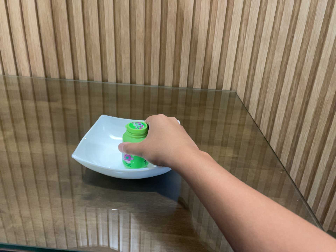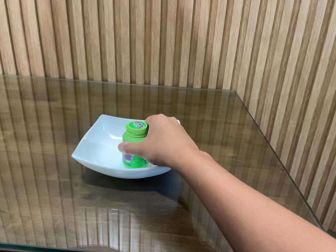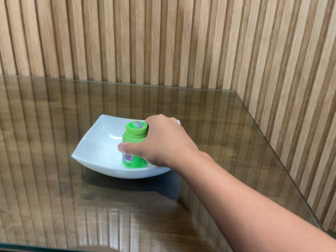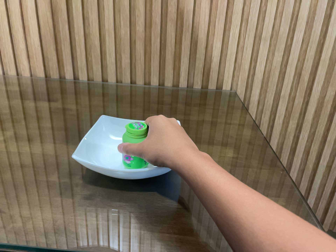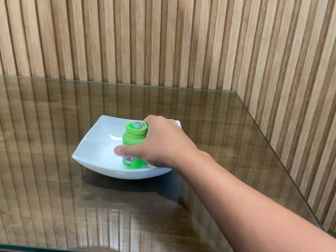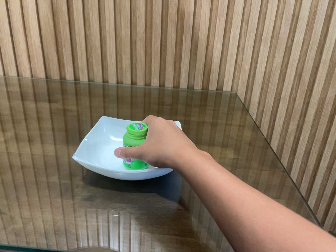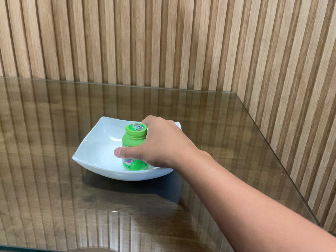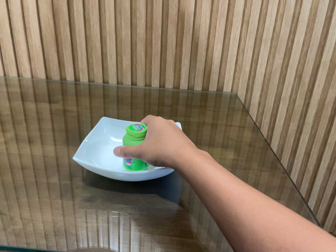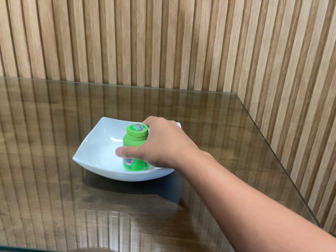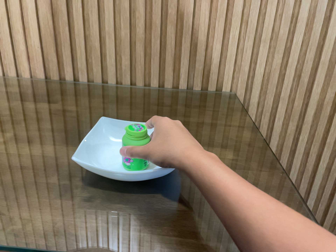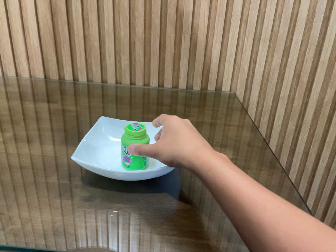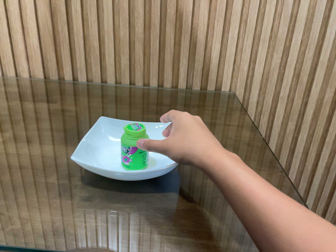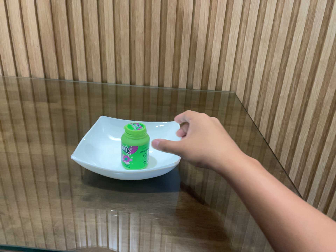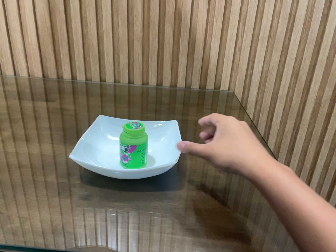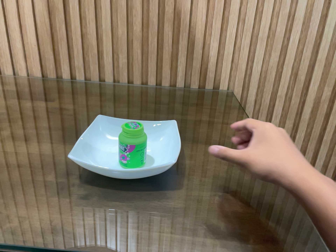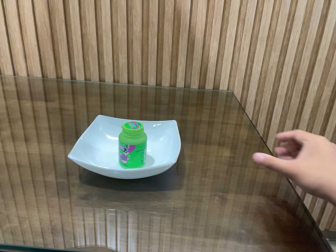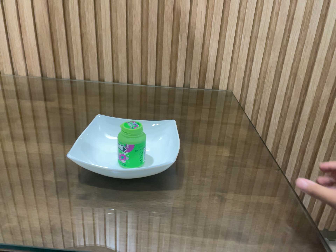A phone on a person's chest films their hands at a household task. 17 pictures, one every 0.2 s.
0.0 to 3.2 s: The camera keeps its place and its aim.
The film runs forward here.
